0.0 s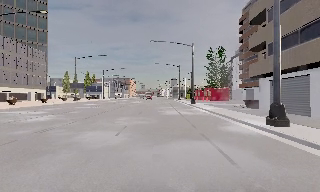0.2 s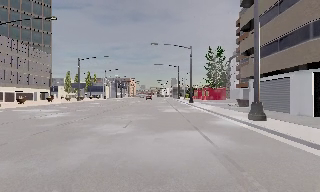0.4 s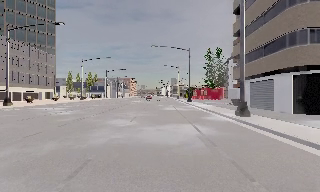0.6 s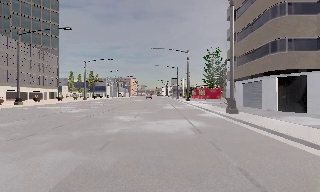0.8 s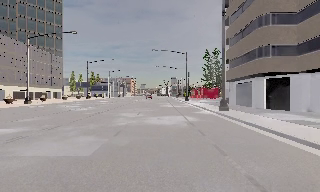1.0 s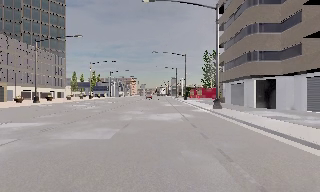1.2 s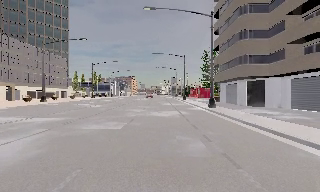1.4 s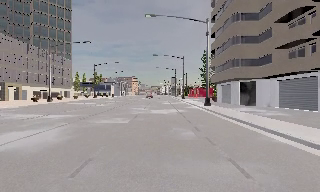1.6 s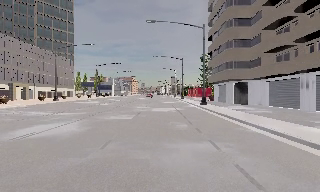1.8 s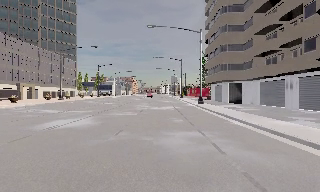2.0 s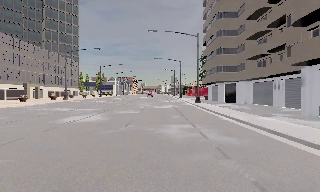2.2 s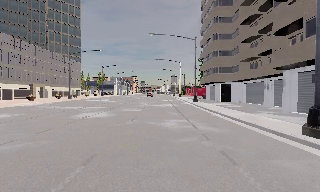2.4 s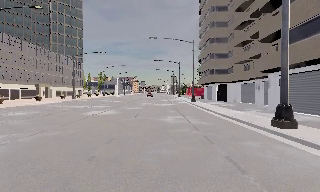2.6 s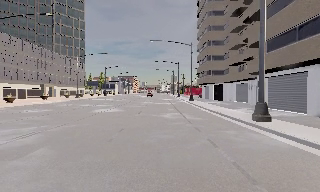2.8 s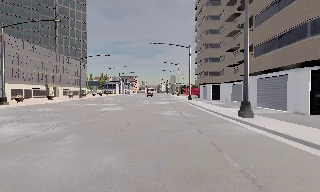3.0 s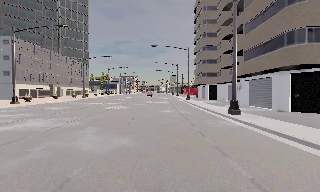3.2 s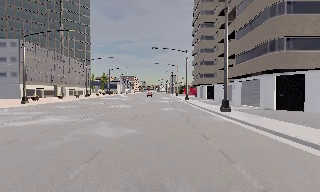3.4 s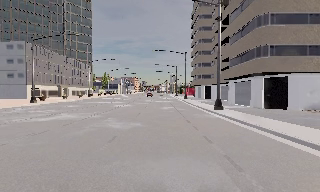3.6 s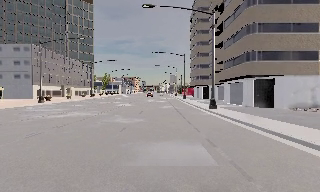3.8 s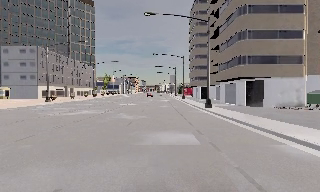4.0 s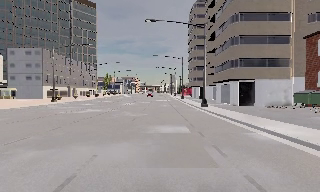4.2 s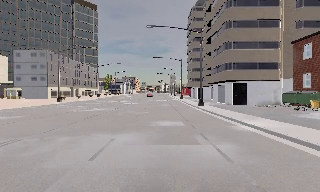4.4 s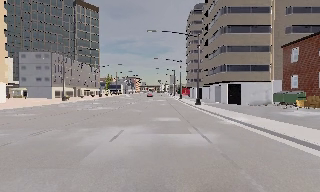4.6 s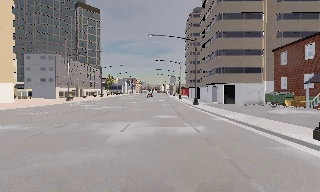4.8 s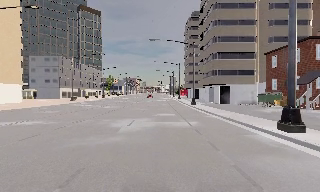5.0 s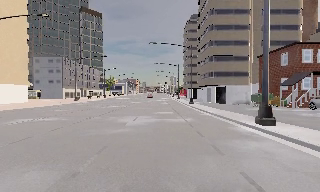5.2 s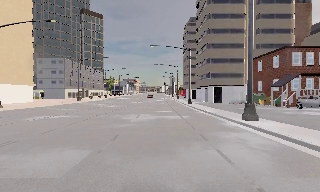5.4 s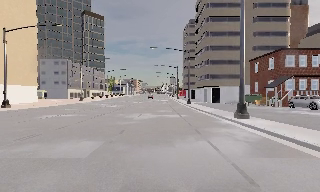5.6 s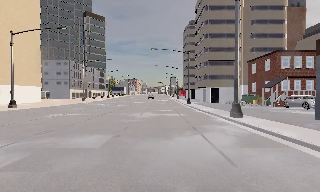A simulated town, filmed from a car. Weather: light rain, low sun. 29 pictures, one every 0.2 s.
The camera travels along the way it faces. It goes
backward.
0.0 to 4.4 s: The camera travels backward, about 35 m, so what stands in front gets smaller.
4.4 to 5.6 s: The camera travels backward, about 8 m, so what stands in front gets smaller. It loses speed.
The film runs backward here.
